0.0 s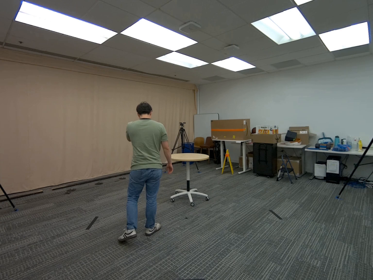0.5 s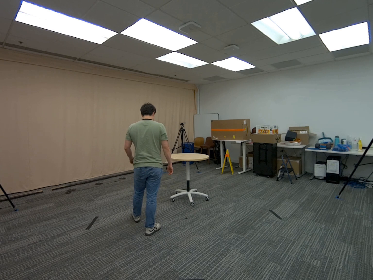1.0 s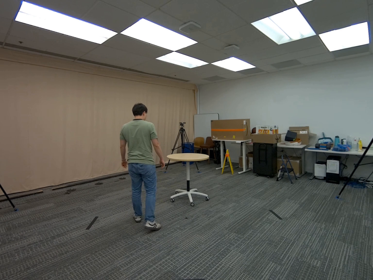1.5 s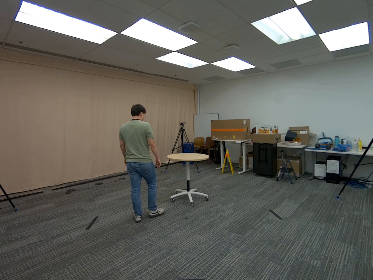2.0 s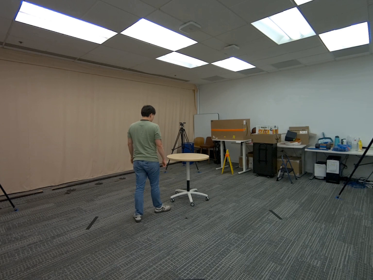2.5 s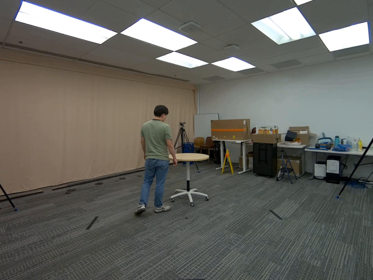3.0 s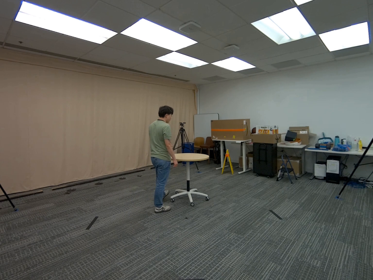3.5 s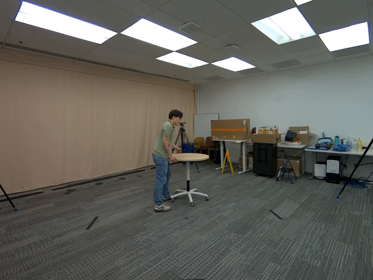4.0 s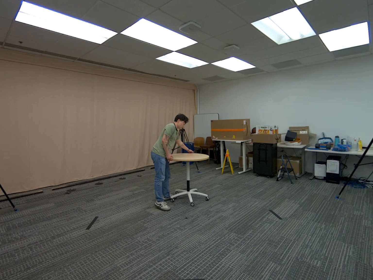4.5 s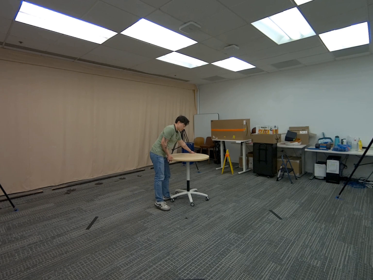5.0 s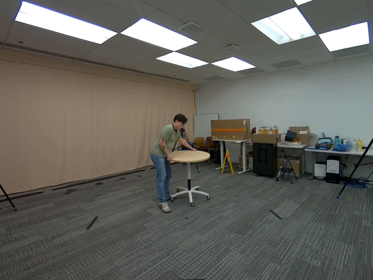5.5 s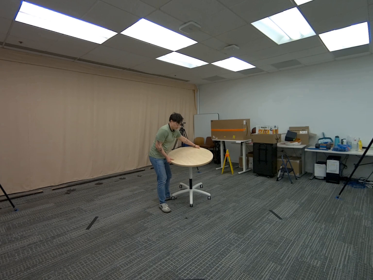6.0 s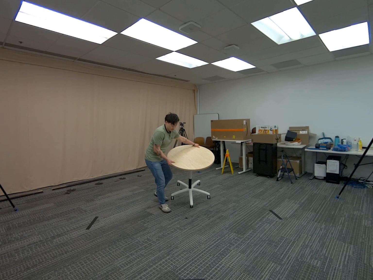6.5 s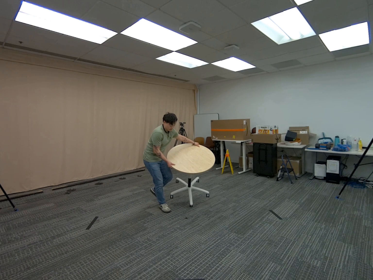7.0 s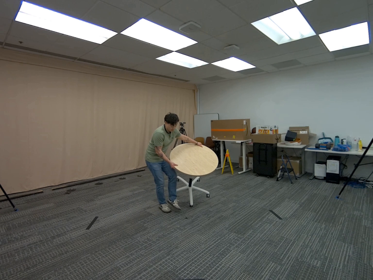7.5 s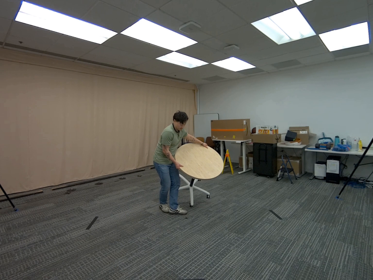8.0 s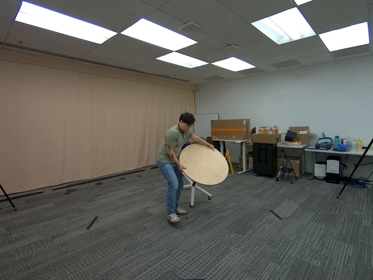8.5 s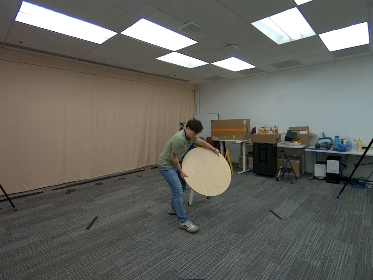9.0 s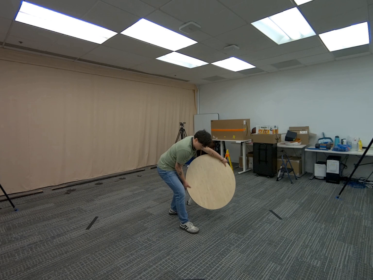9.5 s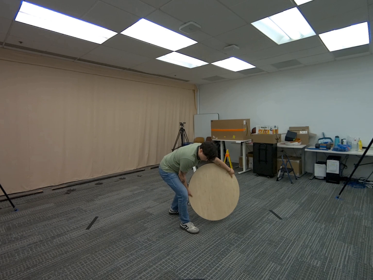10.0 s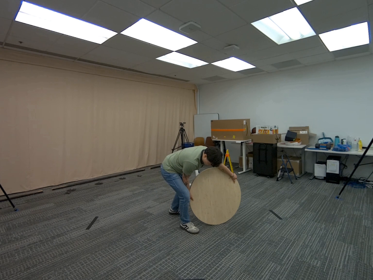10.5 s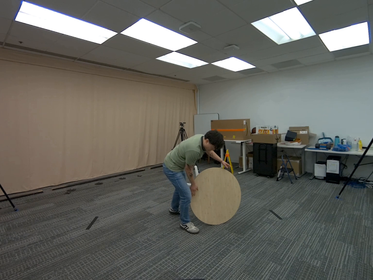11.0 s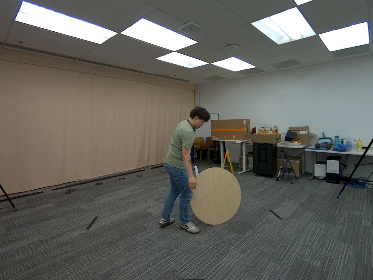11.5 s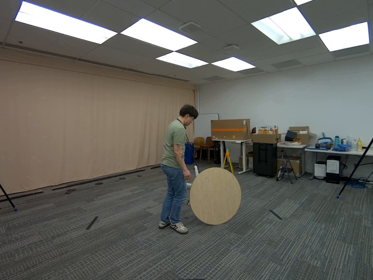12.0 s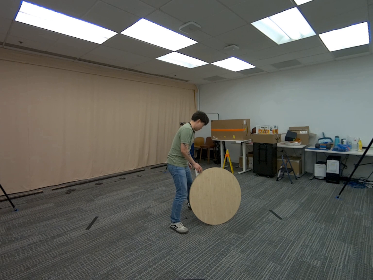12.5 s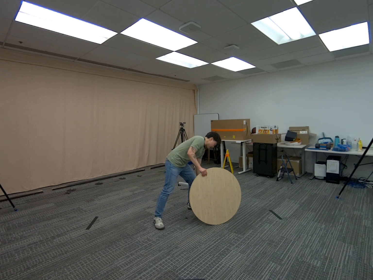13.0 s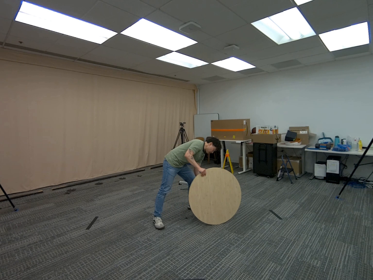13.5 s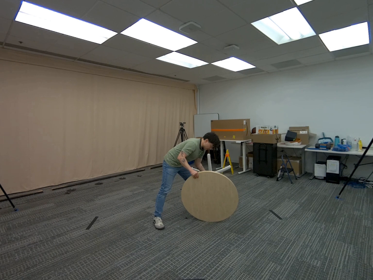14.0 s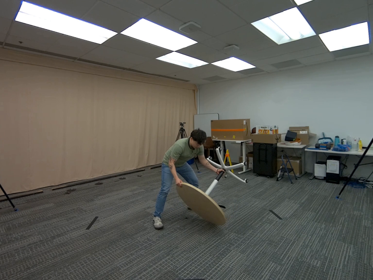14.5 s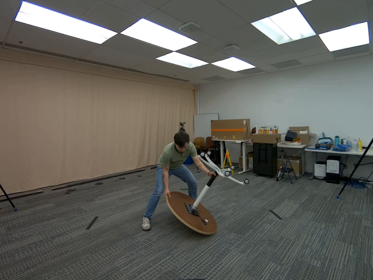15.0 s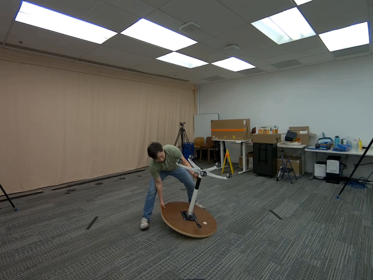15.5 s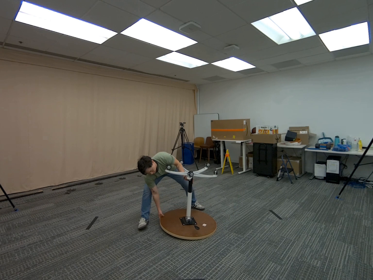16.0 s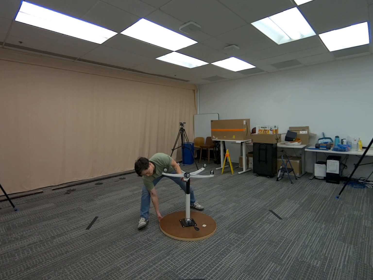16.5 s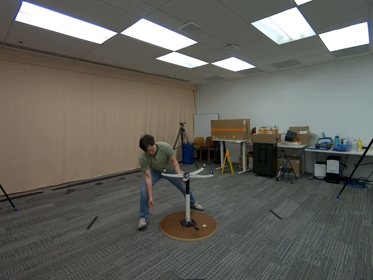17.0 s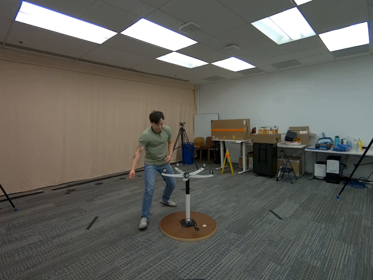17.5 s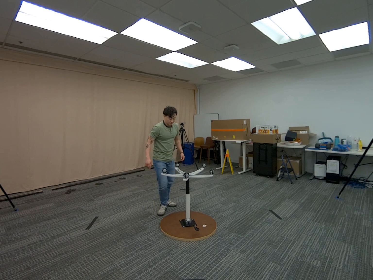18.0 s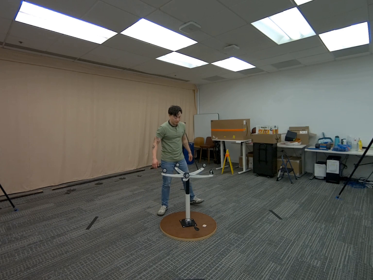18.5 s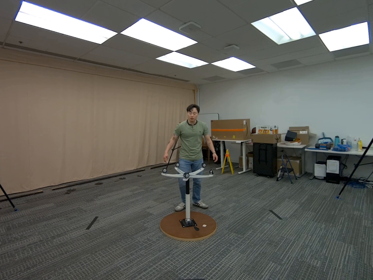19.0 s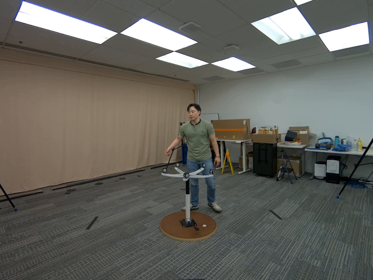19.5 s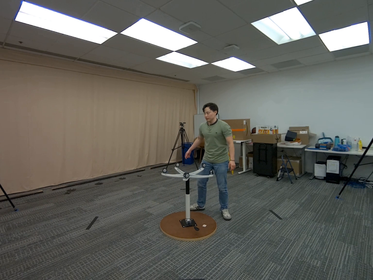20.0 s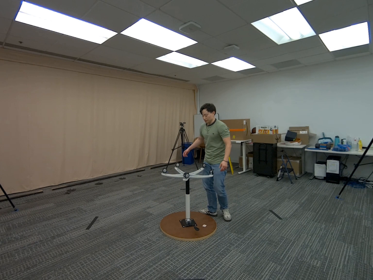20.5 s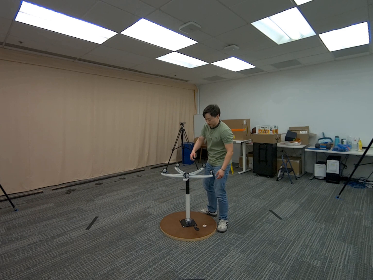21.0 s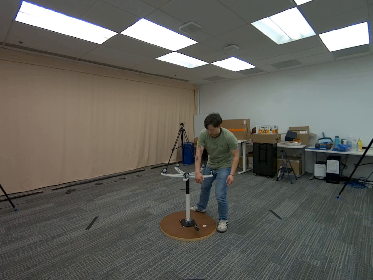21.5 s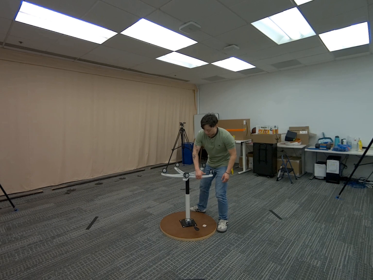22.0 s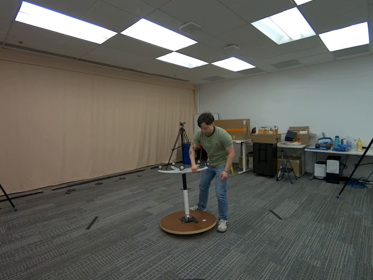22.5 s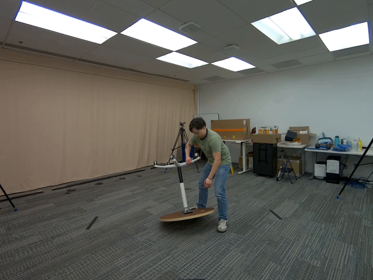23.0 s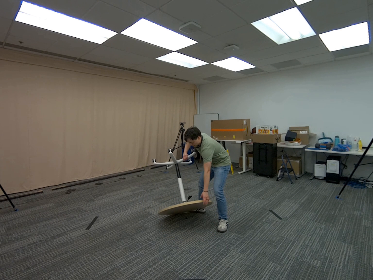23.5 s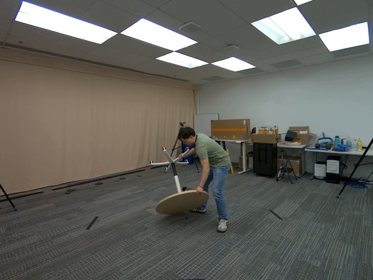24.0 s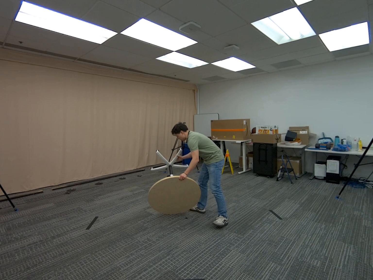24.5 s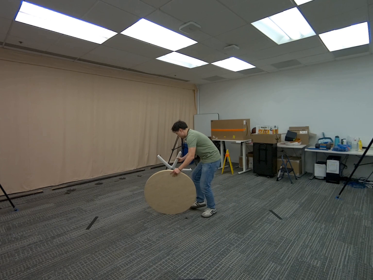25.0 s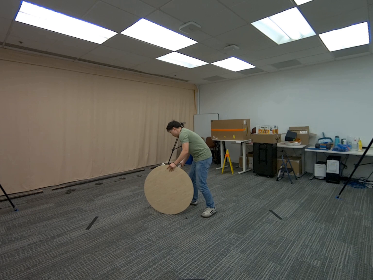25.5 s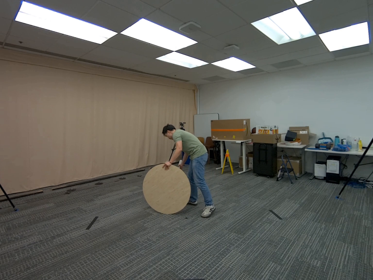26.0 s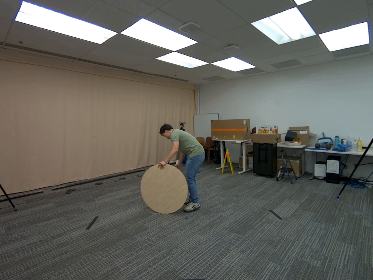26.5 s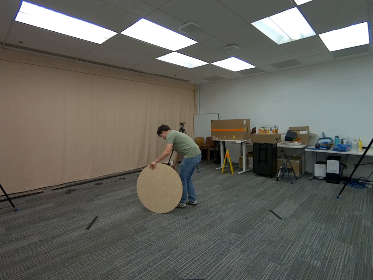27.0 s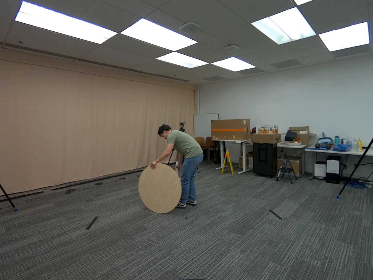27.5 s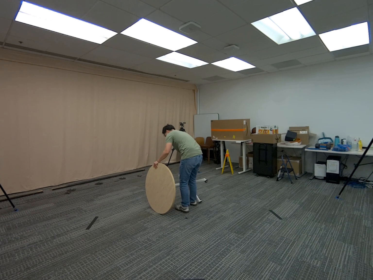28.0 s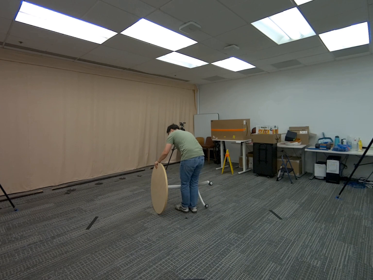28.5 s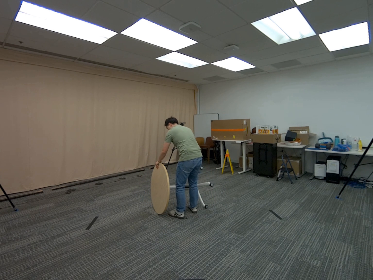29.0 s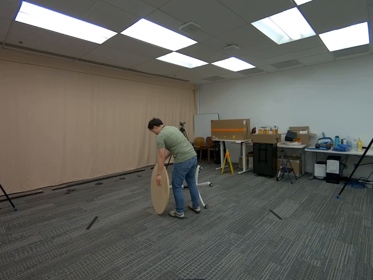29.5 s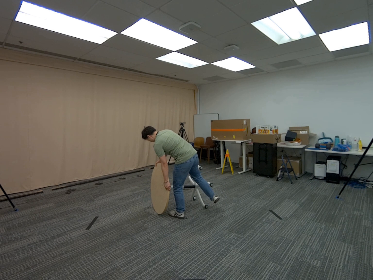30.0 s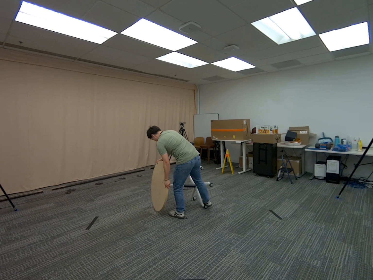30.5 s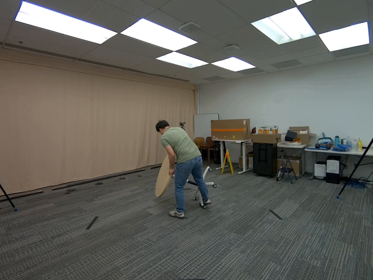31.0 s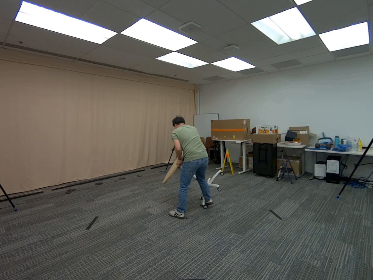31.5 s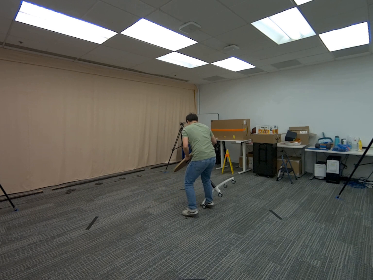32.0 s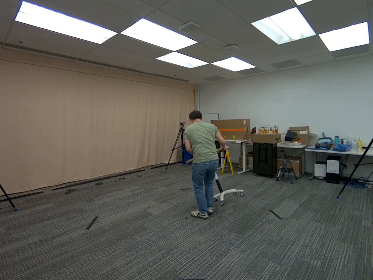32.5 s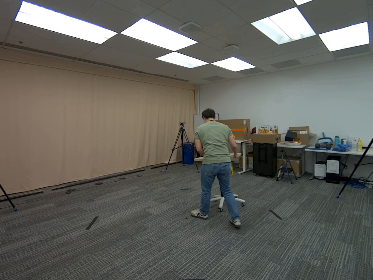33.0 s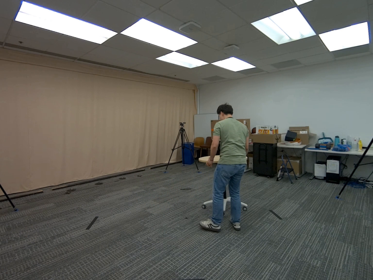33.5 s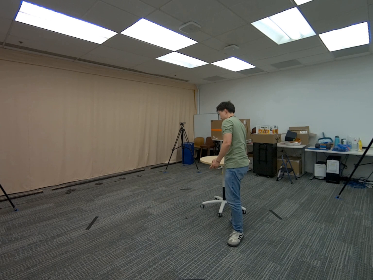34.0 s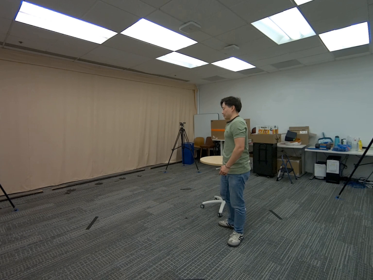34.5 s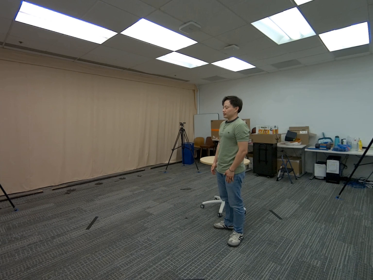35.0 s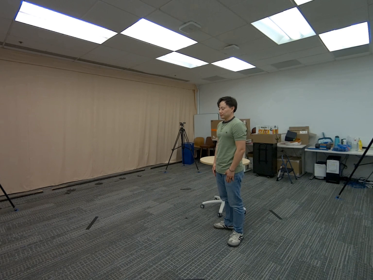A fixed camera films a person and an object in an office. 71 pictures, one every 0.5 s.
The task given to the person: "Walk to the round table and use both hands to lower it onto its side. Flip the table so the wheels are facing upward, then rotate it again onto its side, and continue rotating it until it returns to an upright position.
